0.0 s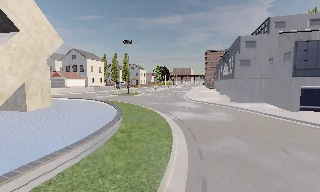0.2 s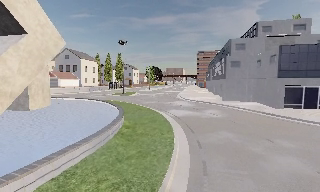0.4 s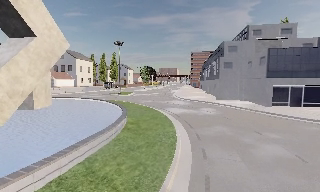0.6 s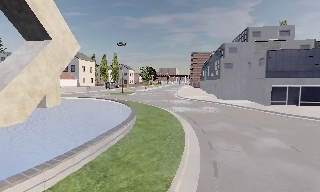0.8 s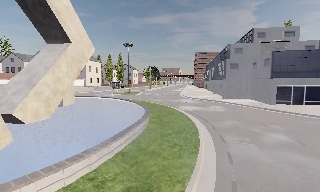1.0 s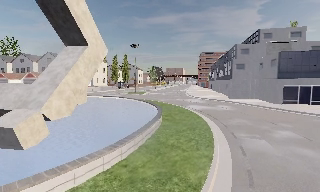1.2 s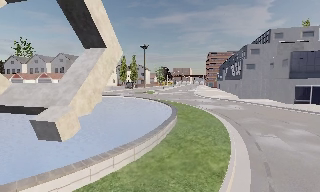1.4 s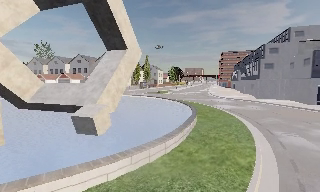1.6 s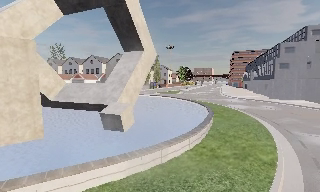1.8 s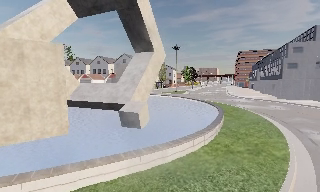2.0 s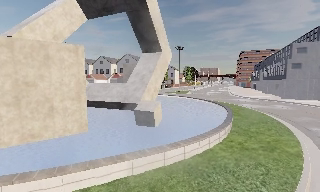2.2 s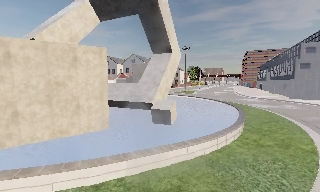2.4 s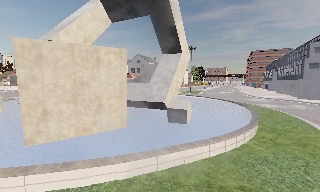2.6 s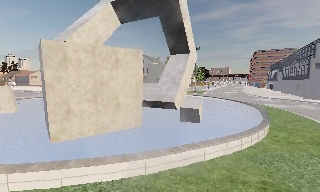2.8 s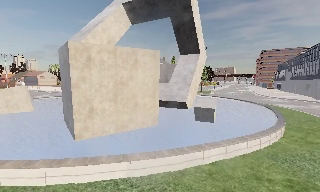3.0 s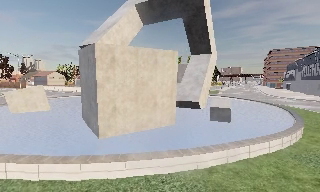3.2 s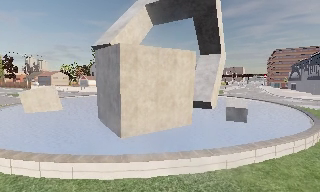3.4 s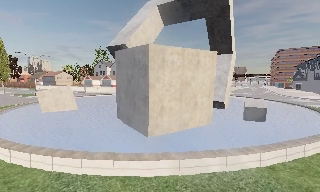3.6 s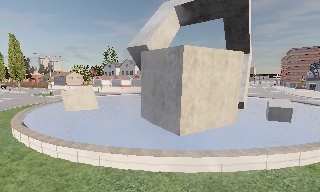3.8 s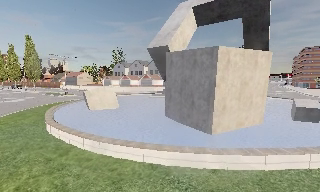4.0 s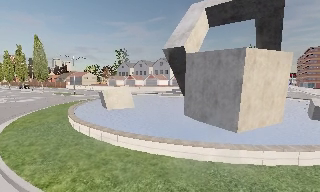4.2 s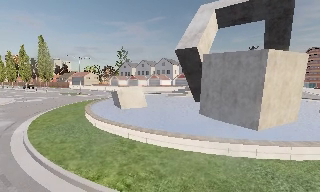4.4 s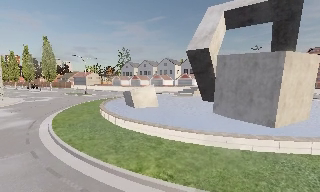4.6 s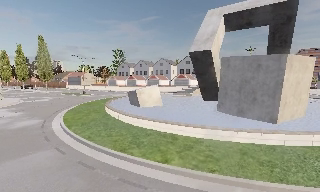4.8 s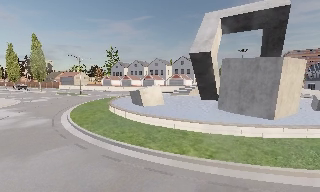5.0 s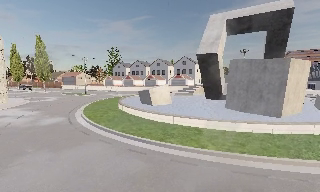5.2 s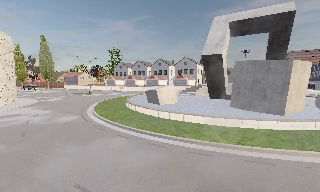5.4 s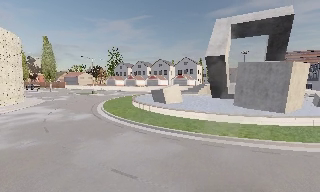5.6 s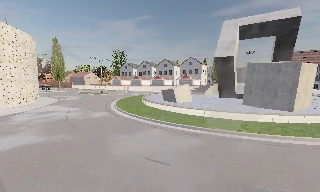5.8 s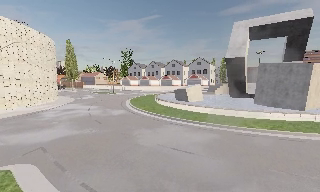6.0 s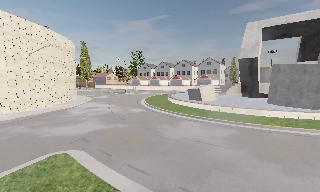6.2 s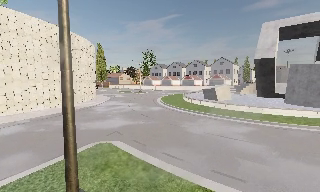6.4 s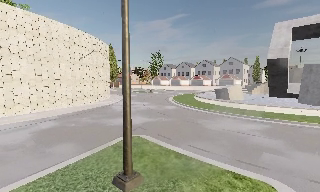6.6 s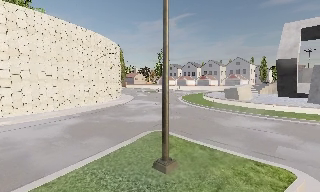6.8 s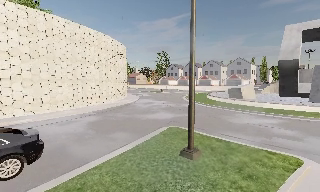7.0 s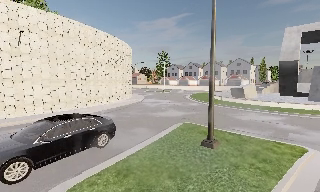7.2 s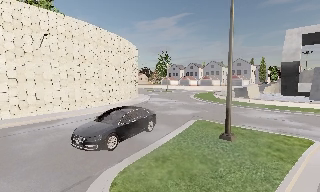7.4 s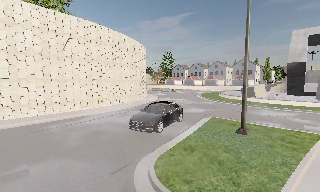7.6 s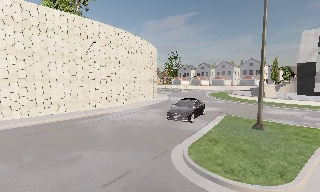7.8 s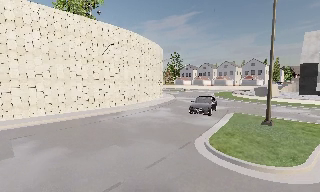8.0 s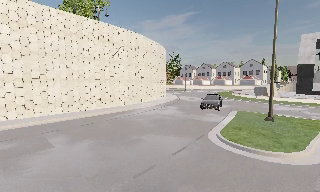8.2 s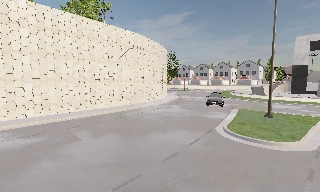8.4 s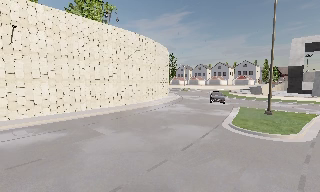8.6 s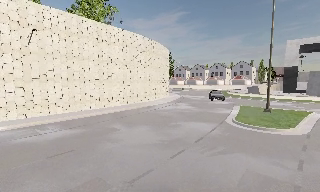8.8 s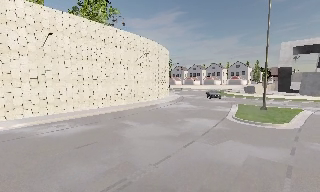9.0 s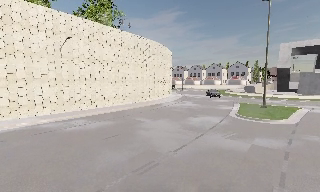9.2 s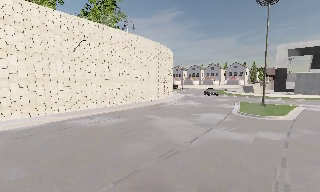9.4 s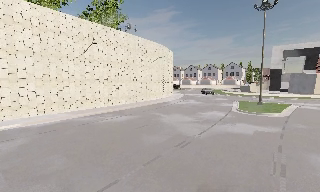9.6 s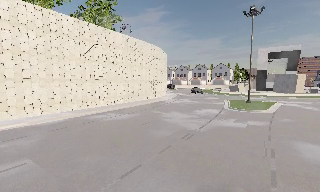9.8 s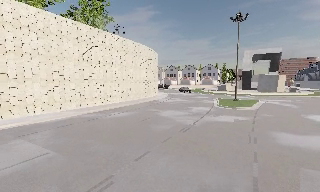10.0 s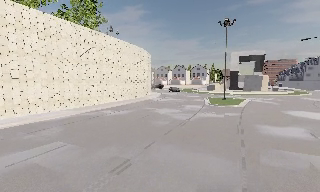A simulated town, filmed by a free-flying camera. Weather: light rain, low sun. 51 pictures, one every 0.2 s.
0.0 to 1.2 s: The camera travels backward and to its left, about 6 m, so what stands in front gets smaller.
1.2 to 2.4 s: The scene slides to the right, as the camera pans about 10 degrees to its left. It travels to its left and backward, about 4.5 m, so close, fixed things drift to the right.
2.4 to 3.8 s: The camera travels to its left, about 6 m, so close, fixed things drift to the right. It gains speed.
3.8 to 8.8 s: The camera travels to its left and backward, about 30 m, so close, fixed things drift to the right.
8.8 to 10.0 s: The camera pans to its right, which is clockwise from overhead, by about 15 degrees. It travels backward and to its left, about 8 m, so what stands in front gets smaller.
The film runs backward here.
